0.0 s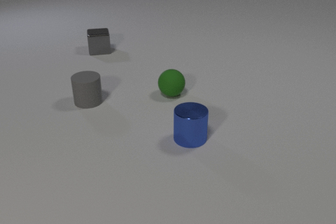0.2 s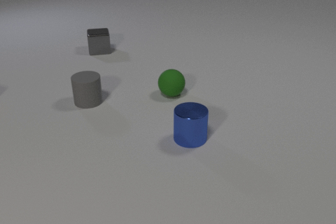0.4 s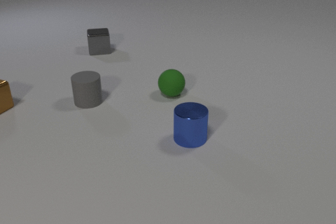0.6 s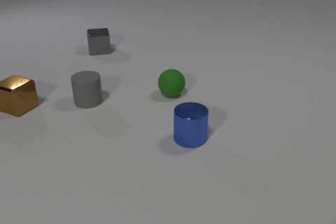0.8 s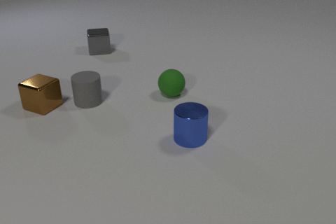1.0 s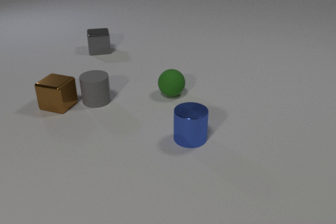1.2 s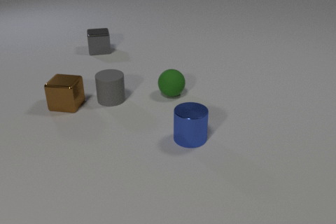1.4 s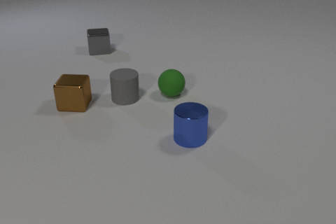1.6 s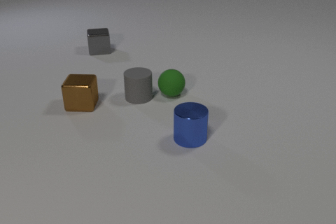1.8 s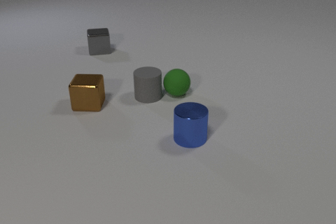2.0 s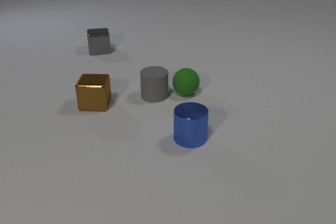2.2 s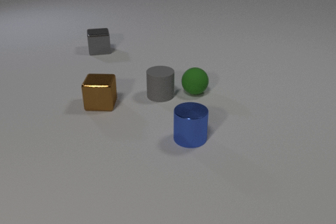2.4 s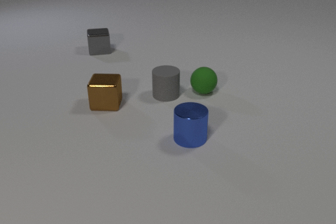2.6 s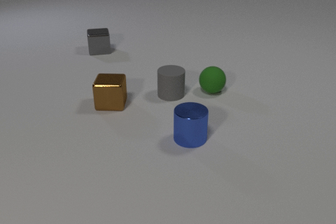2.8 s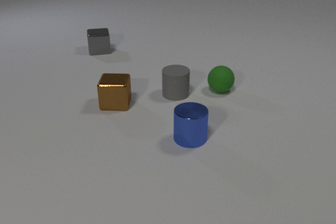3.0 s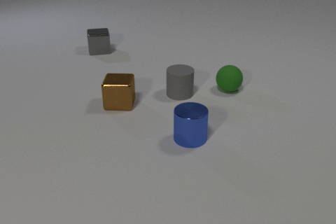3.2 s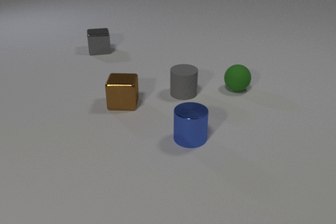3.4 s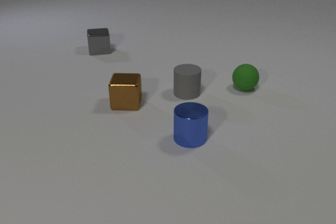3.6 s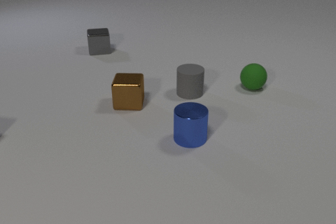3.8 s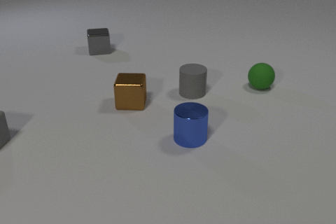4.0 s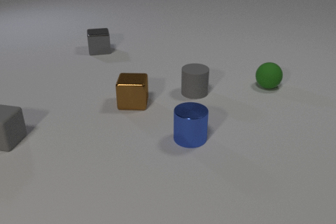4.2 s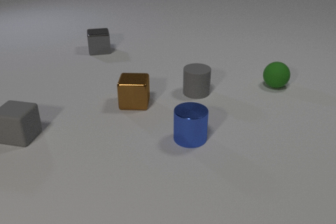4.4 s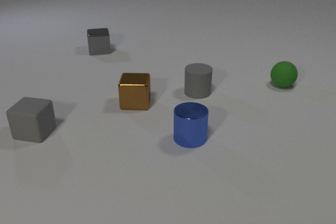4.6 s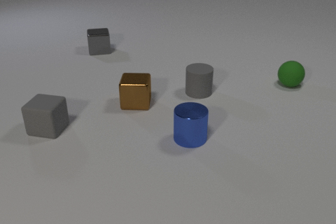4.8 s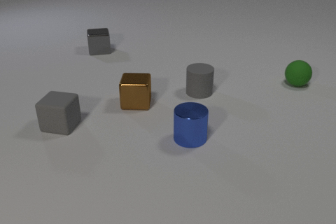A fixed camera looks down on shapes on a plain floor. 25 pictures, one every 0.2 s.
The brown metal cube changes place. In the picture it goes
to the right.
The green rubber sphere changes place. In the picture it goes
to the right.
0.0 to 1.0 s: The brown metal cube comes in at the left edge, slides to the right. The gray rubber cylinder slides to the right. The brown metal cube and the gray rubber cylinder collide.
1.0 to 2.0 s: The brown metal cube slides to the right. The gray rubber cylinder slides to the right. The green rubber sphere rolls to the right. The gray rubber cylinder and the green rubber sphere collide.
2.0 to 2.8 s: The brown metal cube slides to the right. The gray rubber cylinder slides to the right. The green rubber sphere rolls to the right.
2.8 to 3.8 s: The brown metal cube slides to the right. The gray rubber cylinder slides to the right. The gray rubber cube comes in at the left edge, slides to the right. The green rubber sphere rolls to the right.
3.8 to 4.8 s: The gray rubber cylinder slides to the right. The gray rubber cube slides to the right. The green rubber sphere rolls to the right and away from the camera.
How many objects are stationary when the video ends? 4.
How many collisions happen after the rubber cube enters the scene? 0.
How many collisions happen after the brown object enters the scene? 2.
